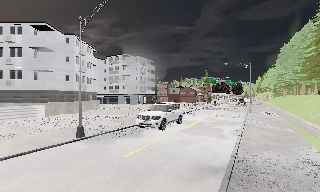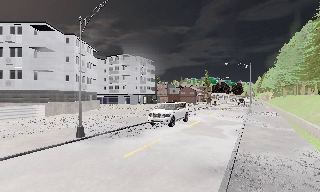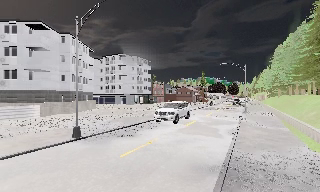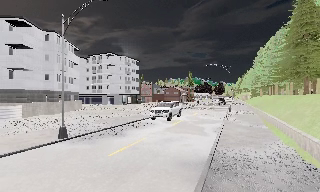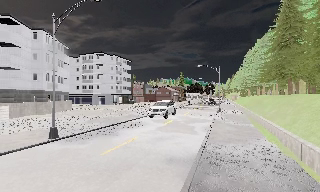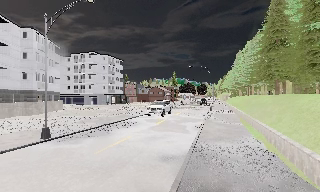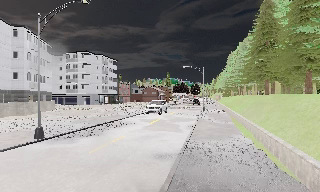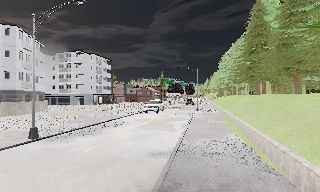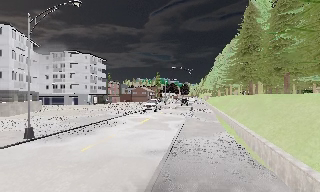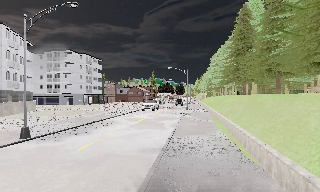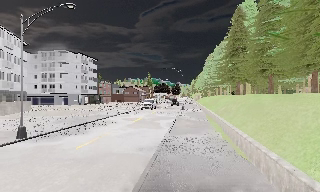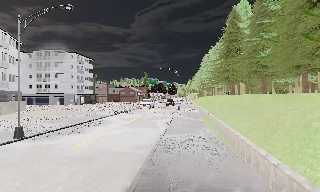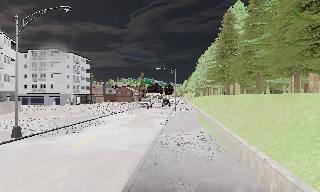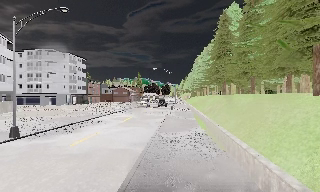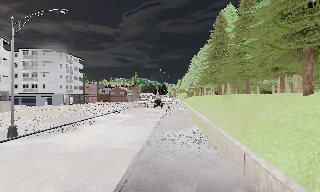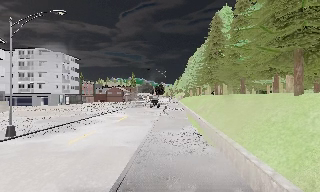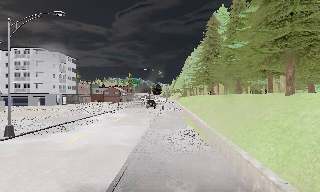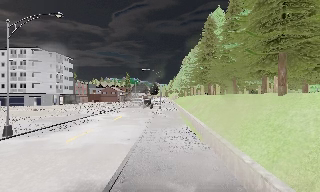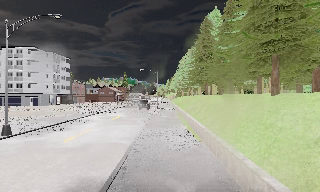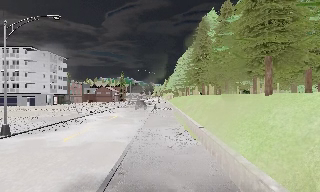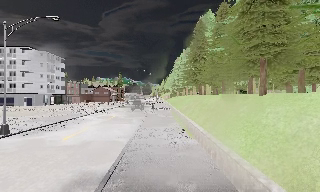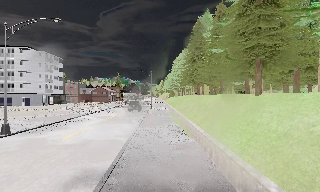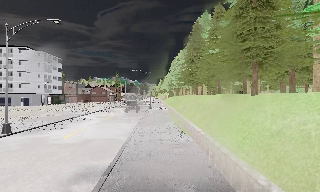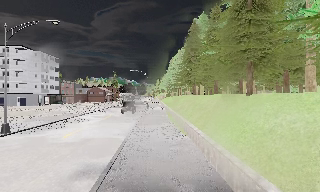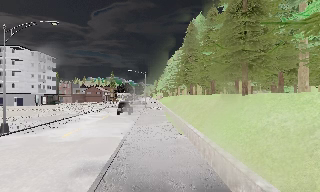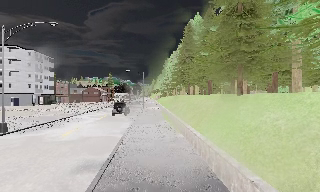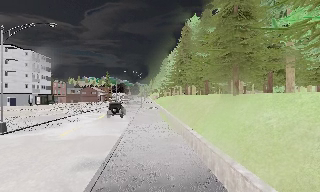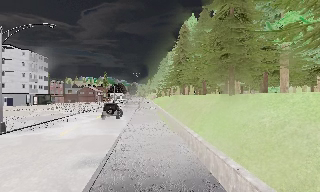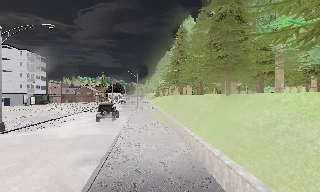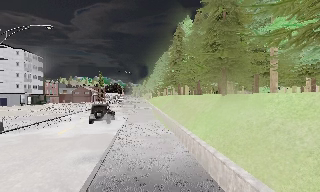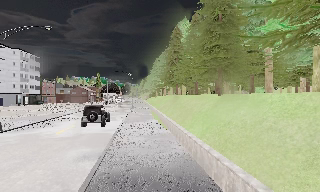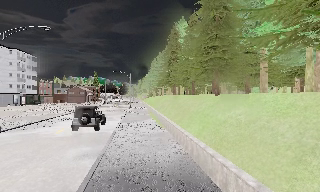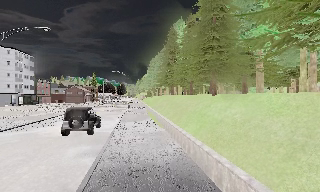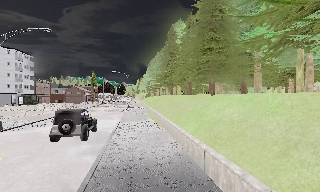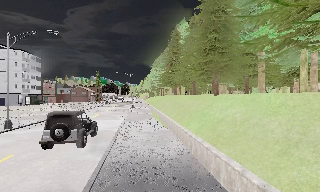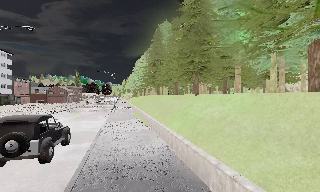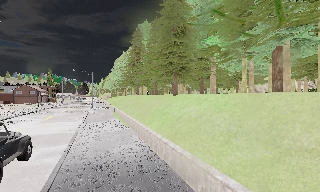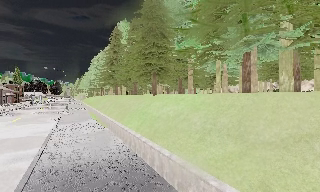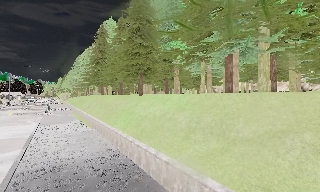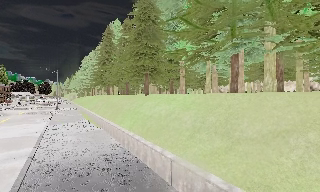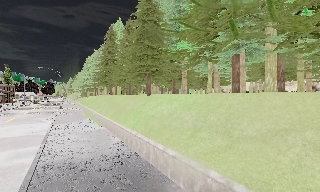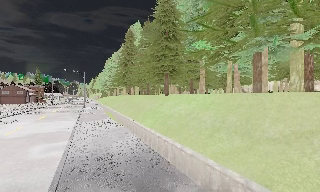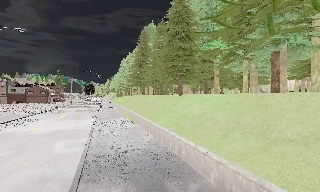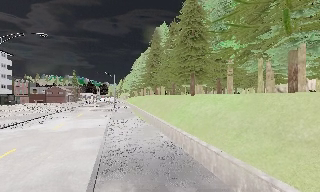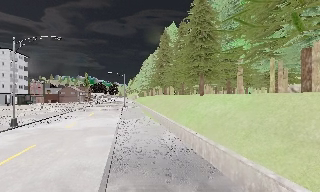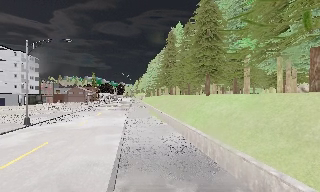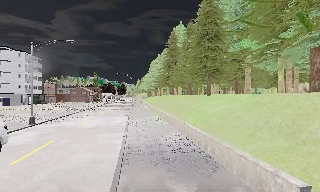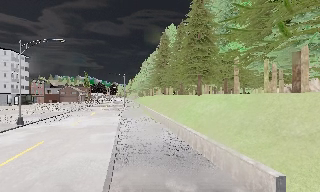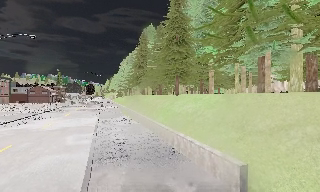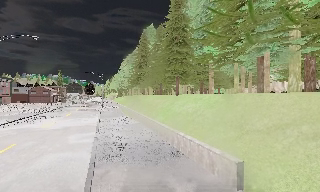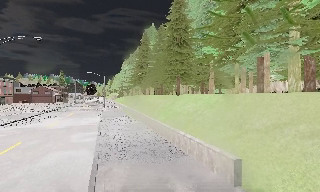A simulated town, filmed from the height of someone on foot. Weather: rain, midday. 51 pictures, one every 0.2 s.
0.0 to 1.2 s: The camera swings to its right by about 15 degrees, and the scene slides to the left. It travels backward, about 1 m, so what stands in front gets smaller. It gains speed.
1.2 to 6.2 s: The camera pans to its right, which is clockwise from overhead, by about 25 degrees. It travels backward, about 6 m, so what stands in front gets smaller.
6.2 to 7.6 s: The camera swings to its right by about 25 degrees, and the scene slides to the left. It travels backward, about 1.5 m, so what stands in front gets smaller.
7.6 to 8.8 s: The camera swings to its left by about 20 degrees, and the scene slides to the right. It travels backward, about 1 m, so what stands in front gets smaller.
8.8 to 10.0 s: The camera travels backward, about 1.5 m, so what stands in front gets smaller.
The film runs backward here.
